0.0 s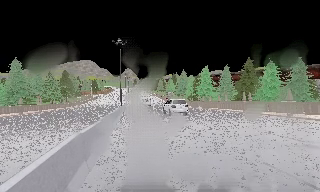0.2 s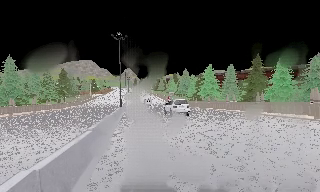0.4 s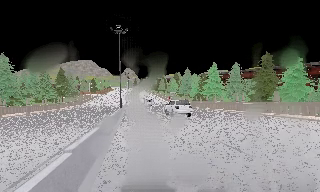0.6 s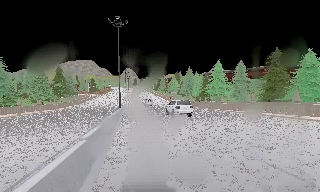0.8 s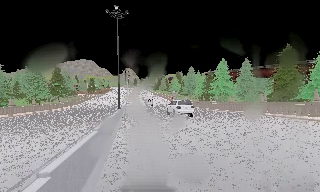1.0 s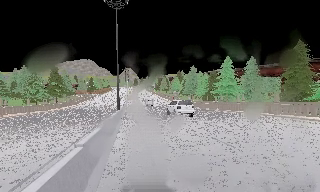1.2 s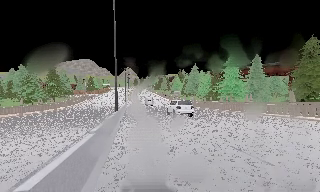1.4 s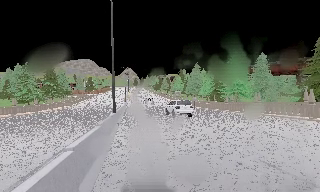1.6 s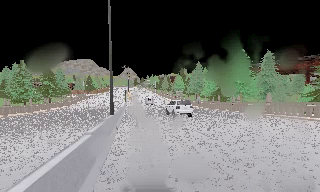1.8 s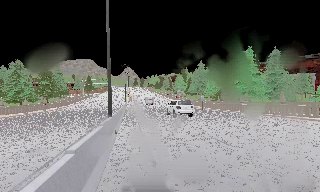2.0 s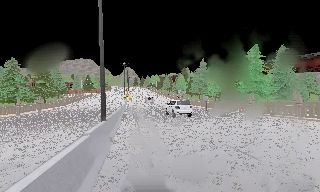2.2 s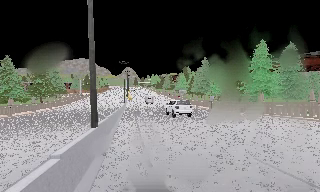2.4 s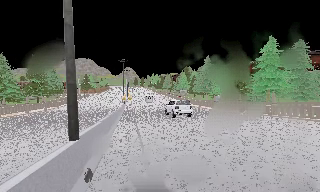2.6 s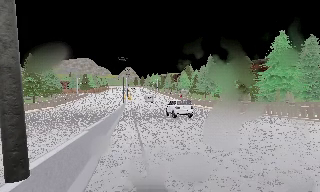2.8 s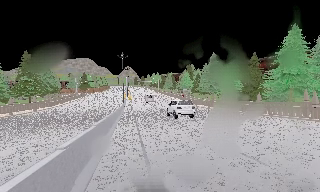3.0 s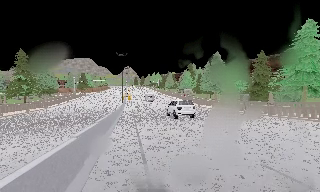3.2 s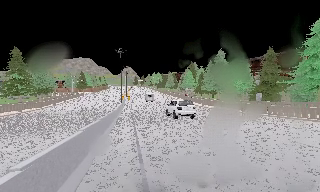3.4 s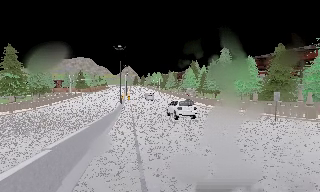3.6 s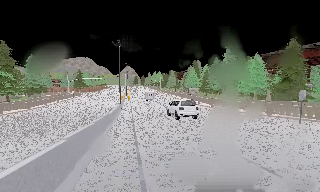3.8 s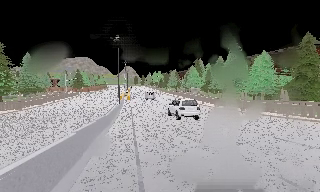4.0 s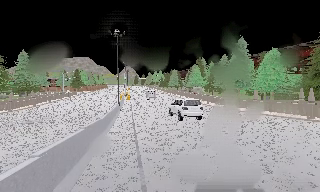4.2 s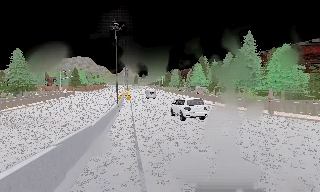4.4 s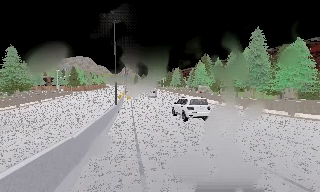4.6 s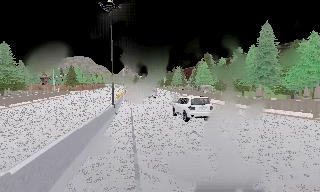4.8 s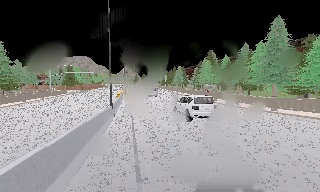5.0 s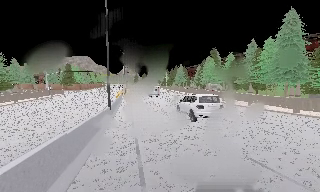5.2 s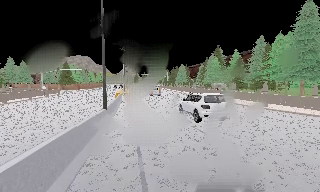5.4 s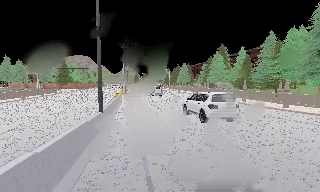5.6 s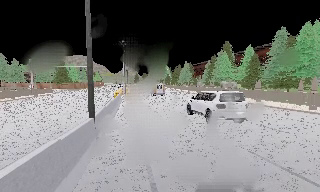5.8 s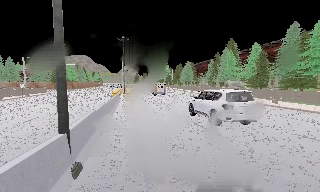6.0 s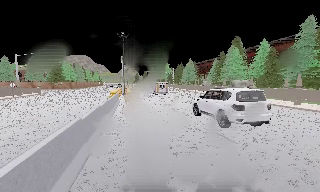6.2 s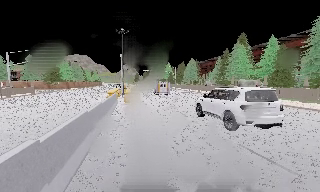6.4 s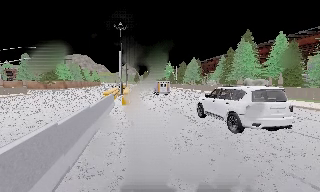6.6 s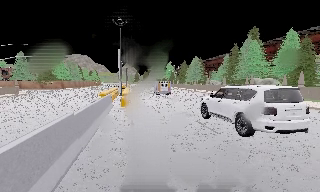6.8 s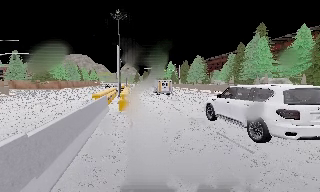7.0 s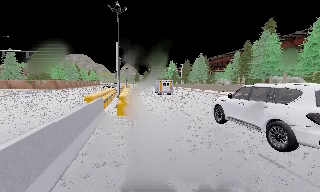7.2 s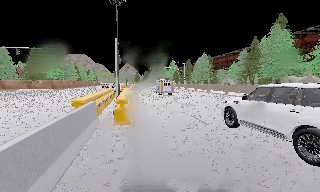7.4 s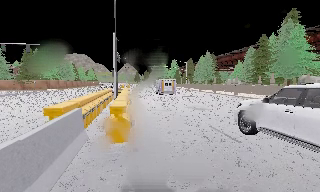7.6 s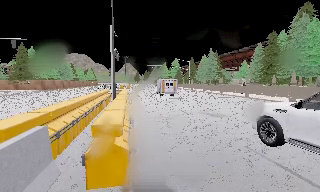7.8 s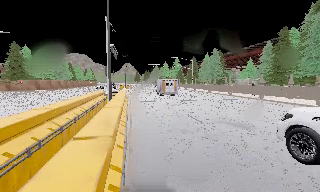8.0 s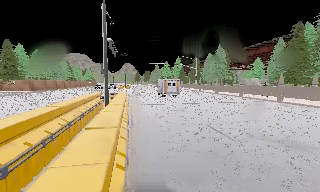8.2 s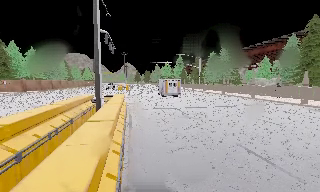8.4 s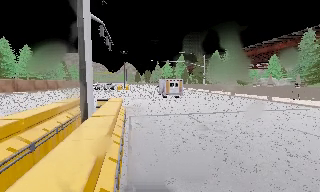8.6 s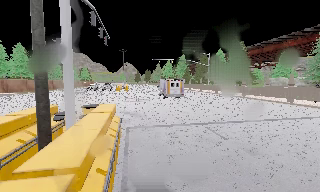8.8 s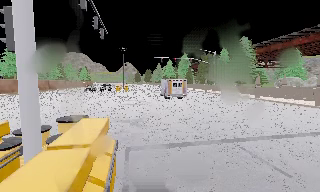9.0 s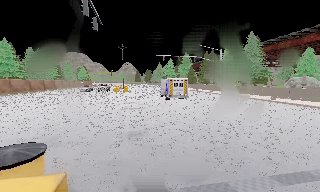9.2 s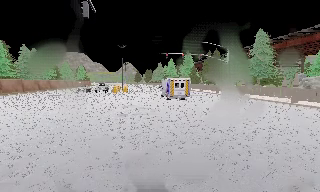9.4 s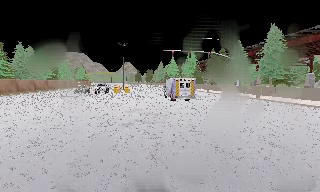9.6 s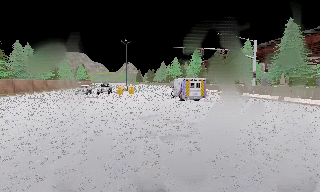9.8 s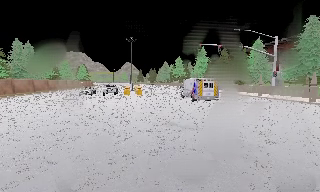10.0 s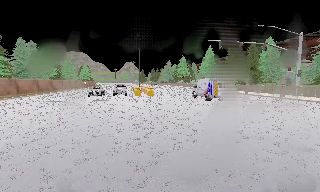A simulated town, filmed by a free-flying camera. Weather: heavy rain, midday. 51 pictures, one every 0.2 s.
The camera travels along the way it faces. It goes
forward.
0.0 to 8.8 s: The camera travels forward, about 95 m, so what stands in front looms larger.
8.8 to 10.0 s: The camera travels forward and to its left, about 13 m, so what stands in front looms larger.
The film runs forward here.
